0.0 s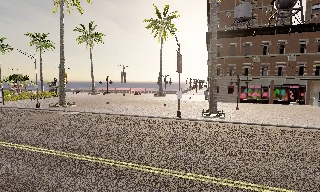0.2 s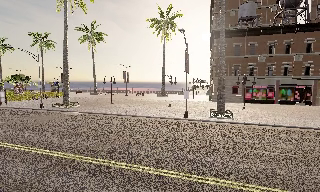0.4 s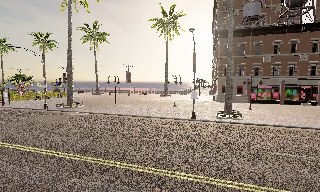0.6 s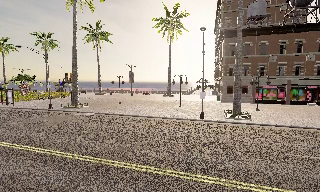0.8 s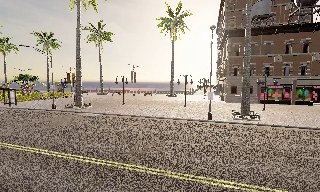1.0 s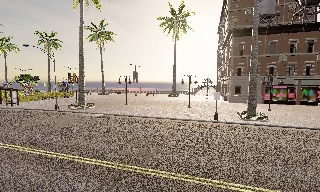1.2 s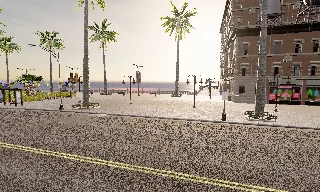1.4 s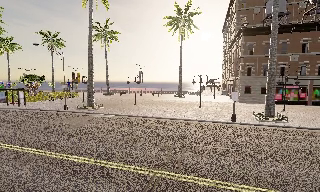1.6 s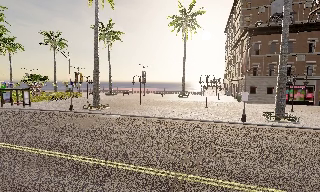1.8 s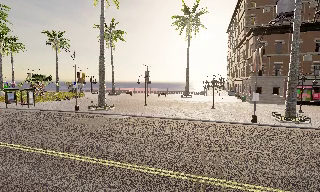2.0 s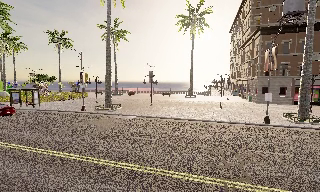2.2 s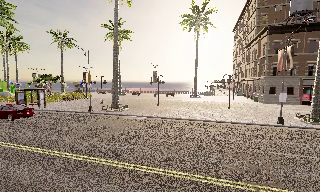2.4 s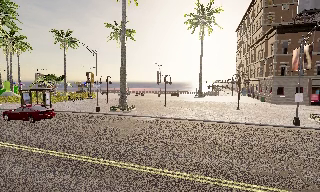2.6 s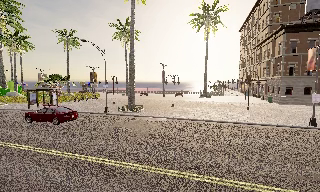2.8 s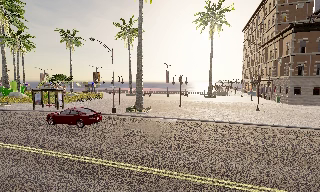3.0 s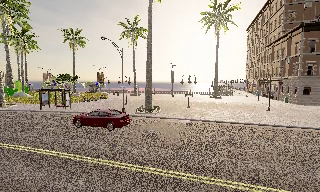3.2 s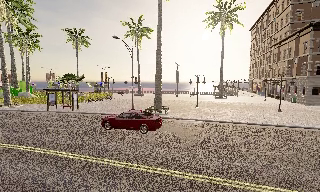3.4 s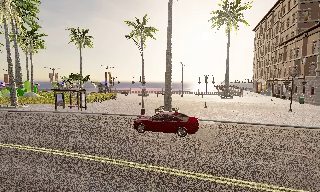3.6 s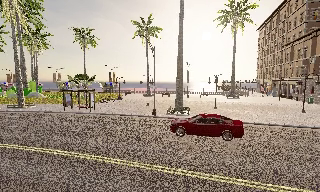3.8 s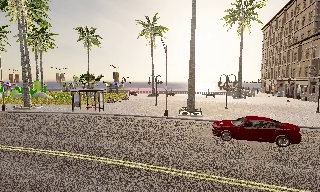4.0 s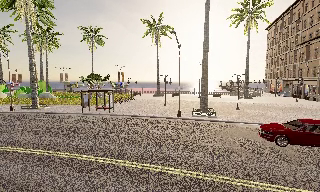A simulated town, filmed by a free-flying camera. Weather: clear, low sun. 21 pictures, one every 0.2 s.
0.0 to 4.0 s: The camera travels to its left, about 20 m, so close, fixed things drift to the right. It gains speed.
The film runs backward here.
